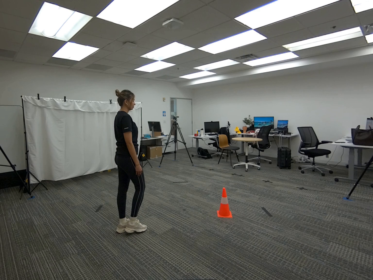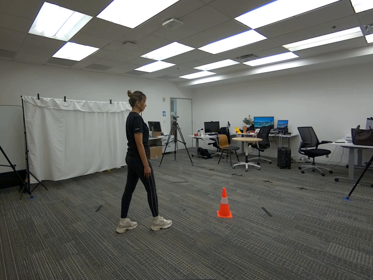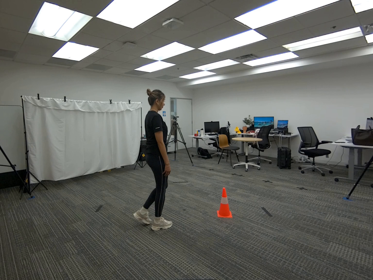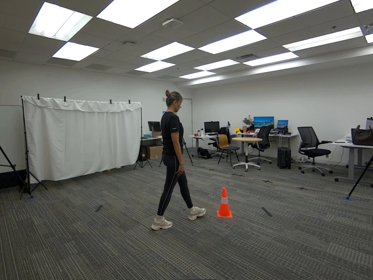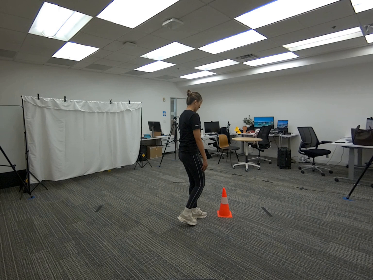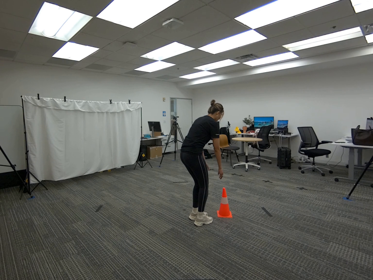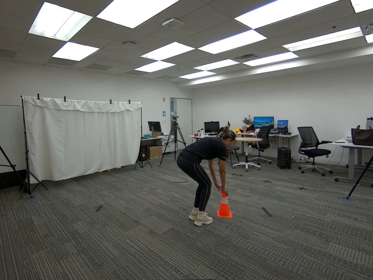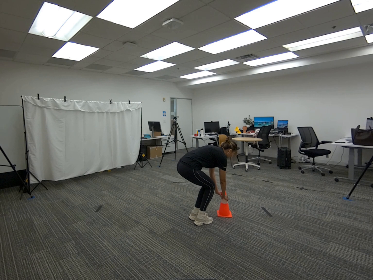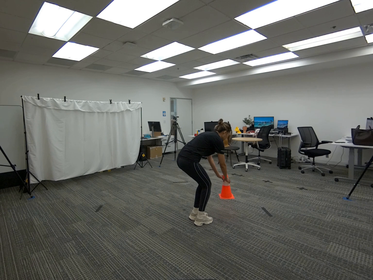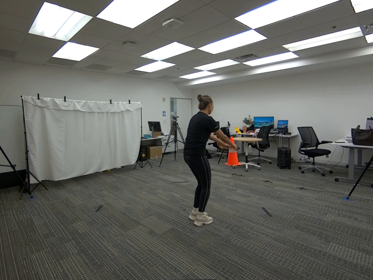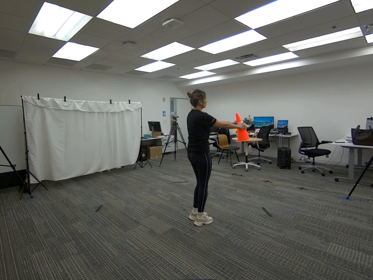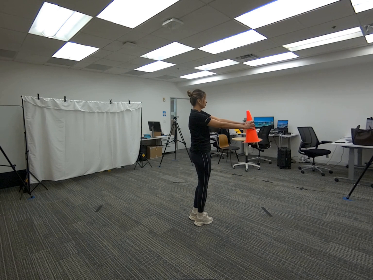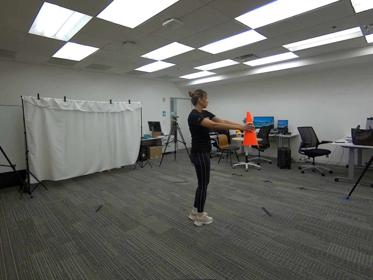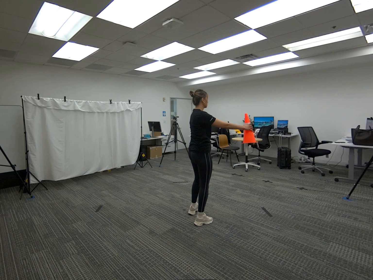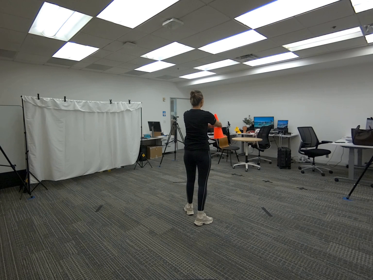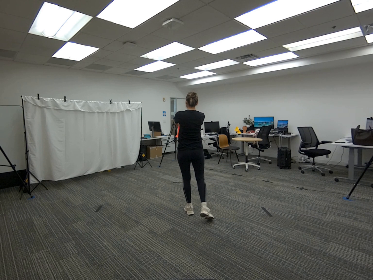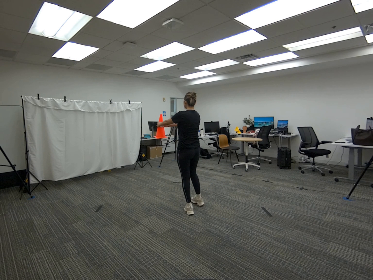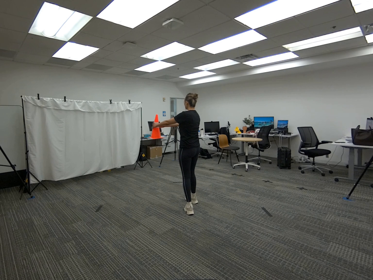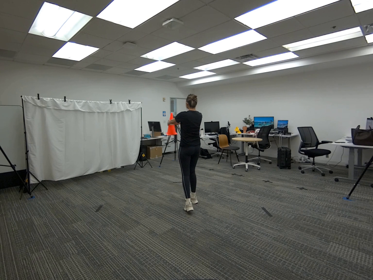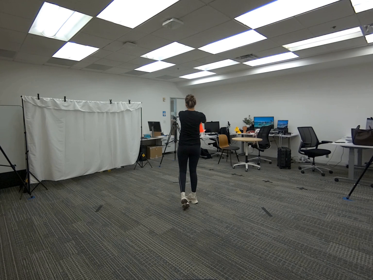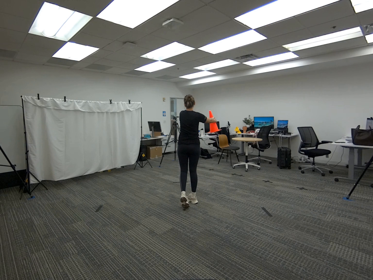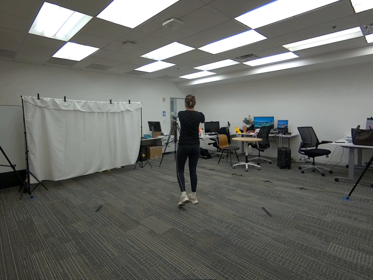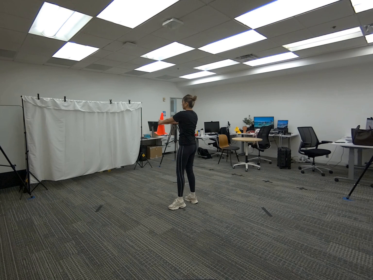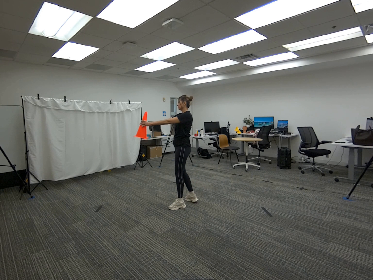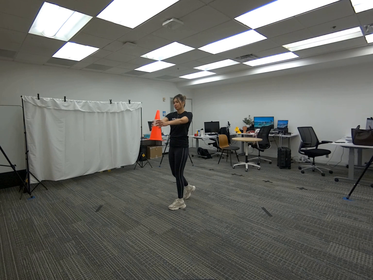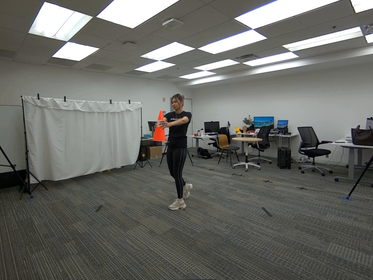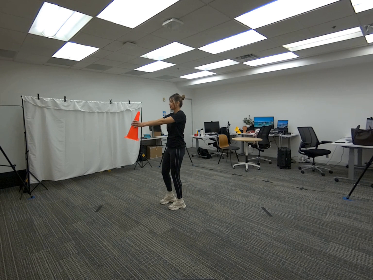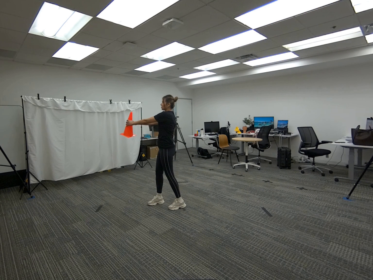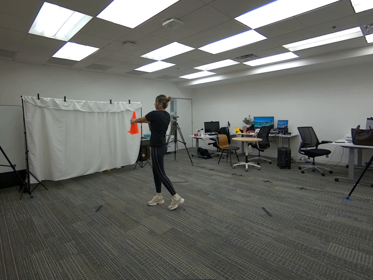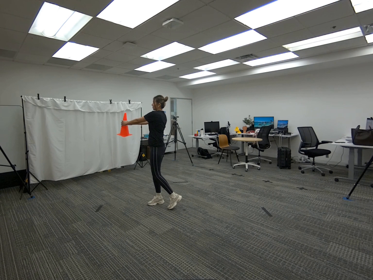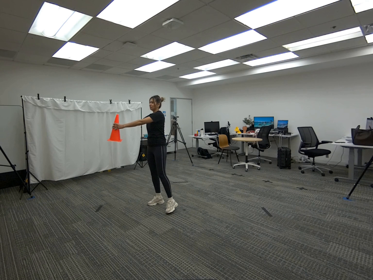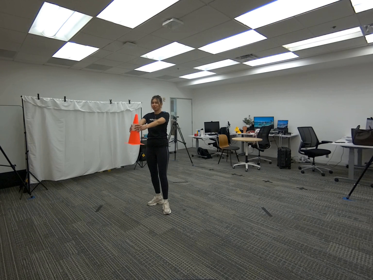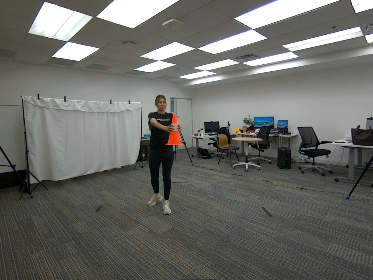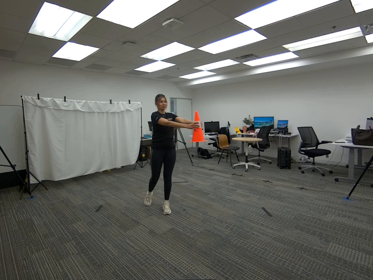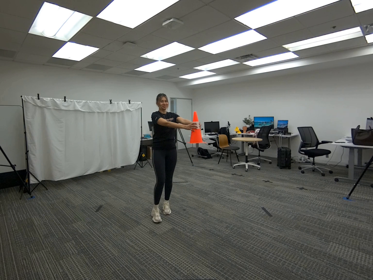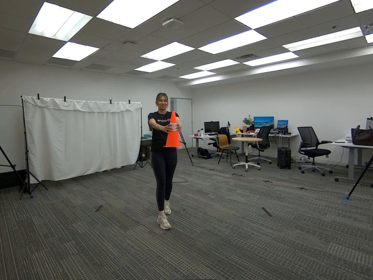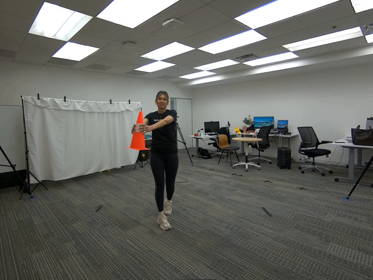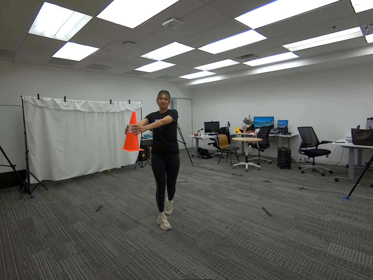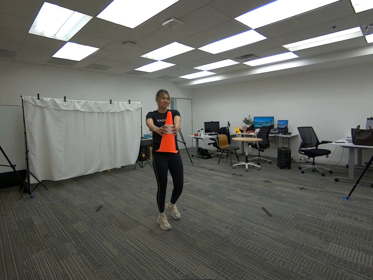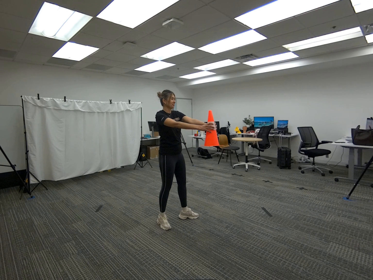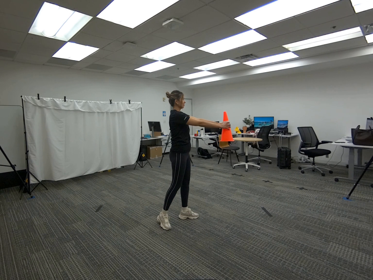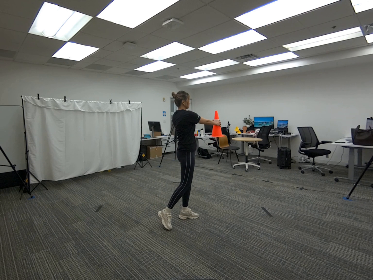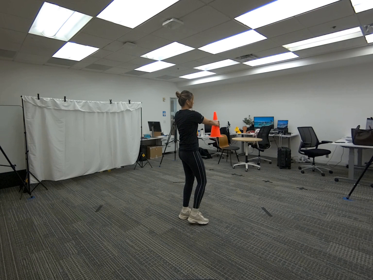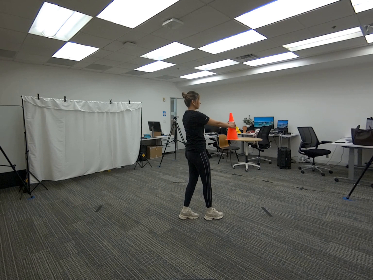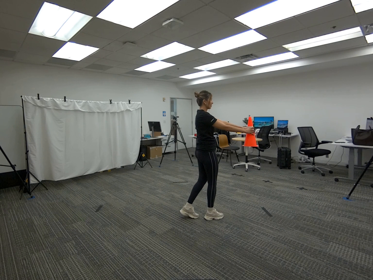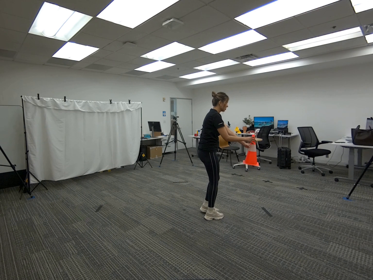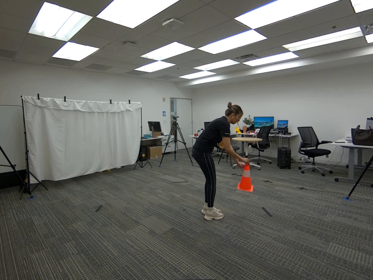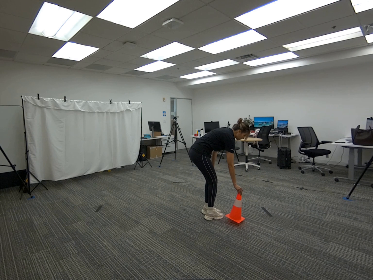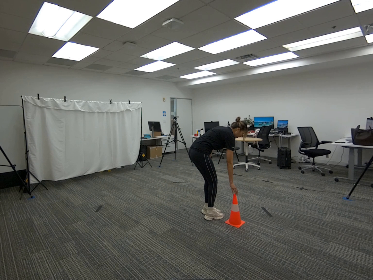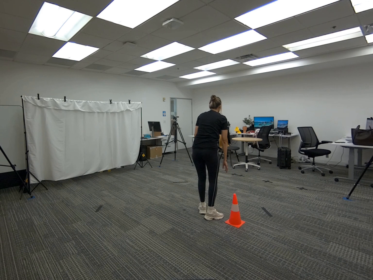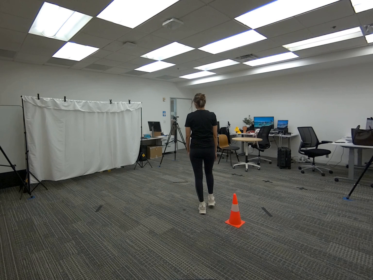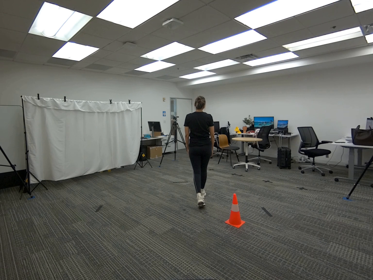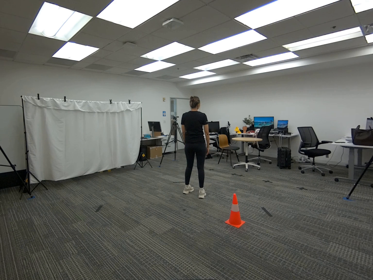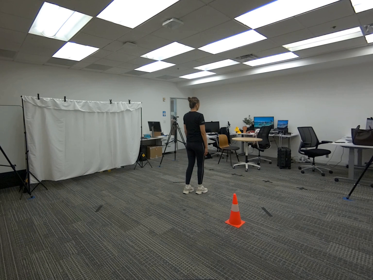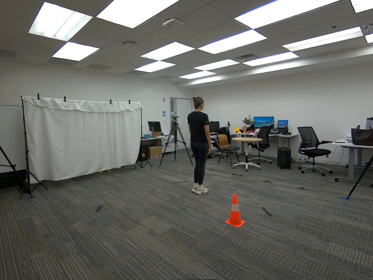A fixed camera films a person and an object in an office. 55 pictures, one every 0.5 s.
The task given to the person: Walk over to the traffic cone, pick up the cone with both hands, and proceed to swing the cone from side to side. Place cone back on the ground when finish.
